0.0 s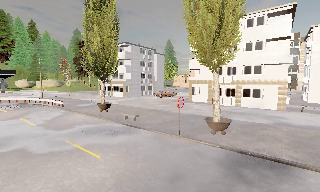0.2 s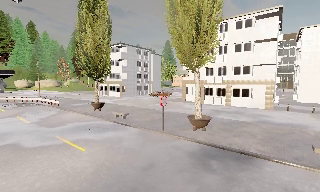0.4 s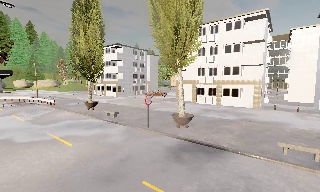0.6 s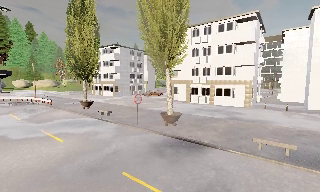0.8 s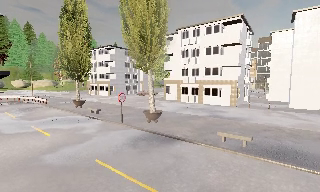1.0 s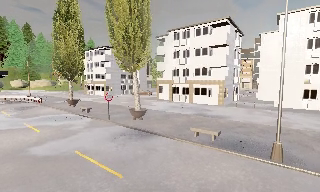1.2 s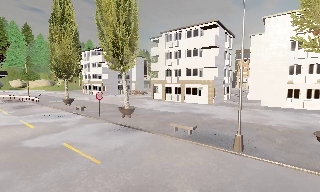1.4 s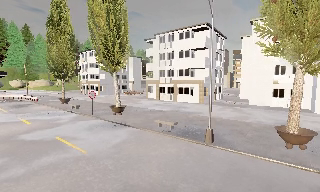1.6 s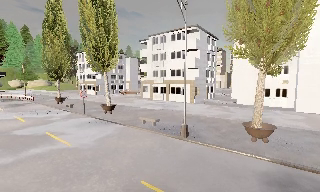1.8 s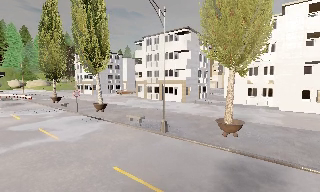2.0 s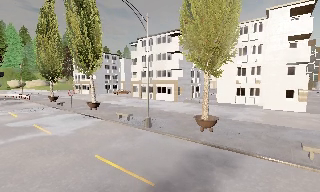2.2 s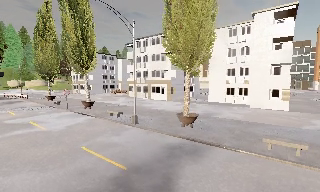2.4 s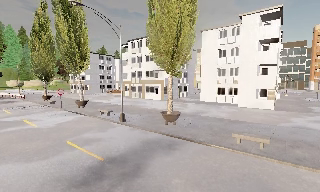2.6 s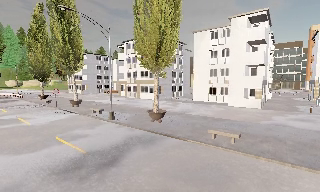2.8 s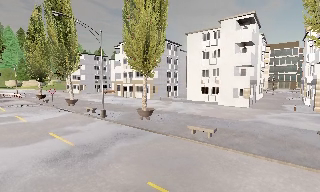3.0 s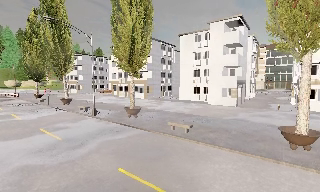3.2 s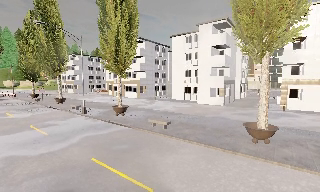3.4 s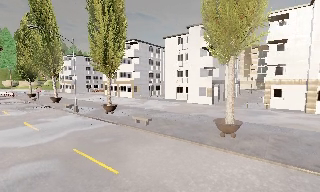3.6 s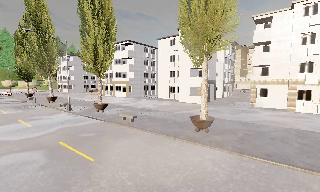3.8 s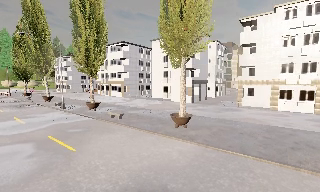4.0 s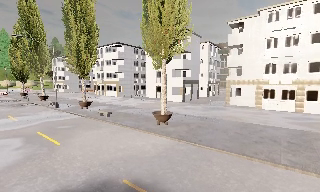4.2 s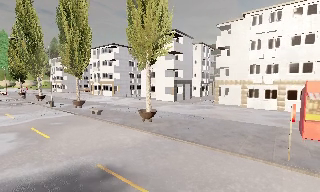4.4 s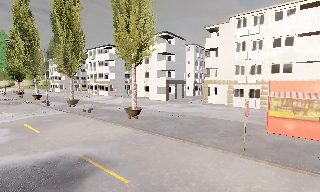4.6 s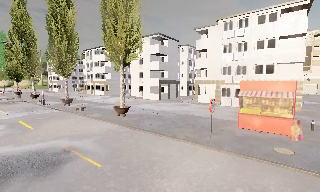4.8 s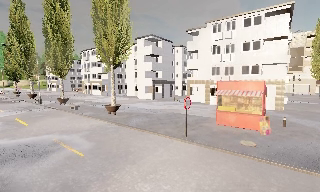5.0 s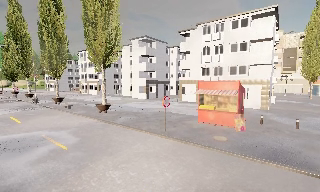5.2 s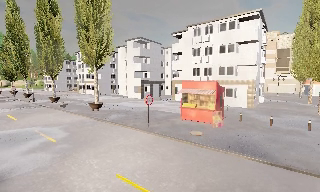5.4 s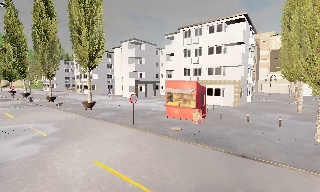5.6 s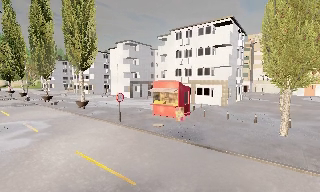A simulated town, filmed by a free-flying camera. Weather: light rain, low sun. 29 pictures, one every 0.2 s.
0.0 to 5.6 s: The camera travels to its right and backward, about 40 m, so close, fixed things drift to the left.
The film runs forward here.
